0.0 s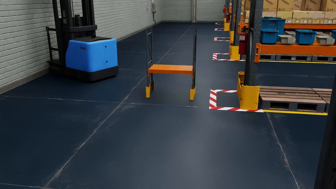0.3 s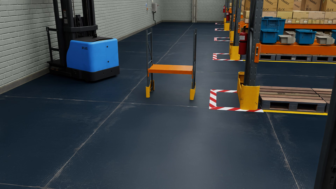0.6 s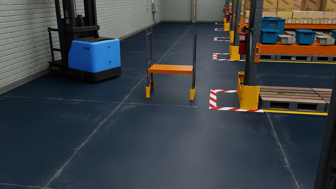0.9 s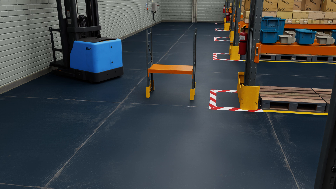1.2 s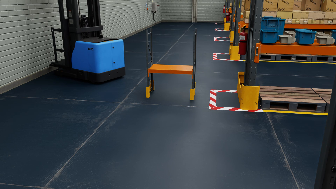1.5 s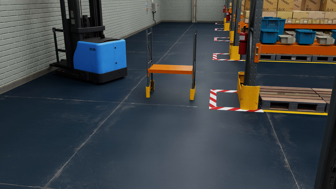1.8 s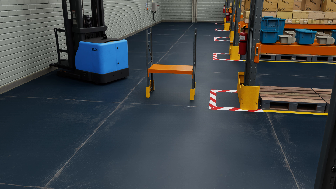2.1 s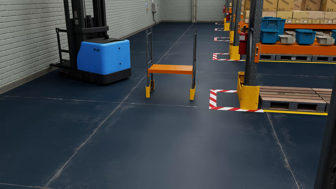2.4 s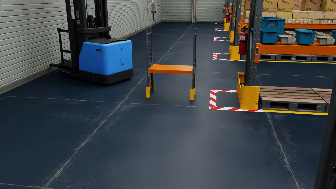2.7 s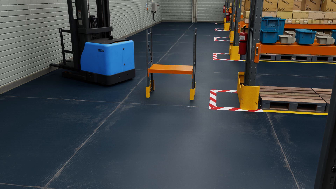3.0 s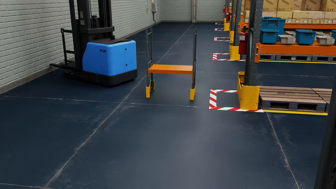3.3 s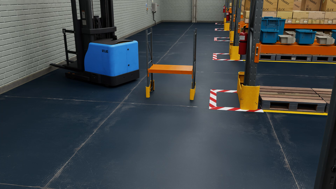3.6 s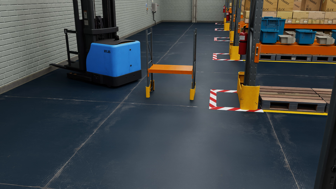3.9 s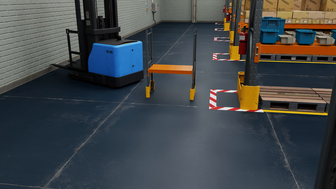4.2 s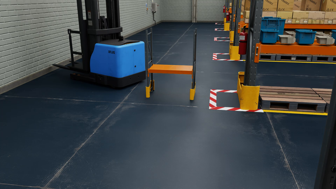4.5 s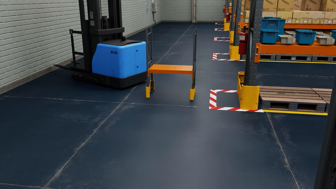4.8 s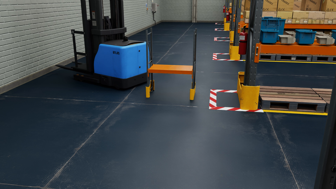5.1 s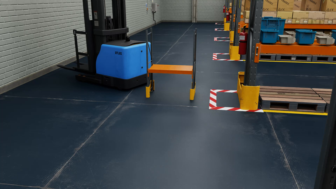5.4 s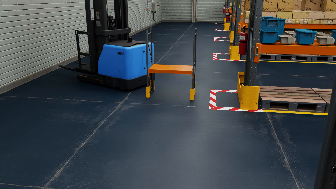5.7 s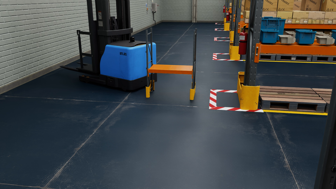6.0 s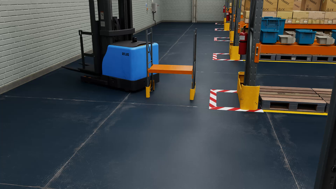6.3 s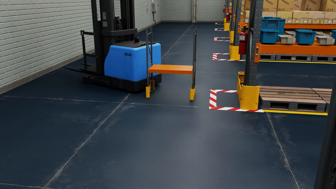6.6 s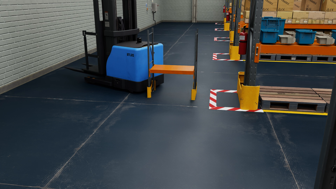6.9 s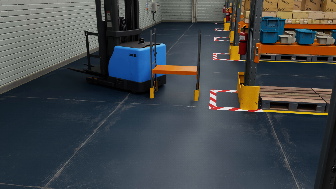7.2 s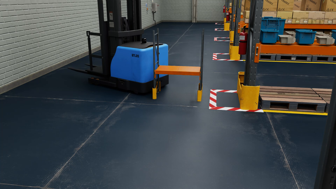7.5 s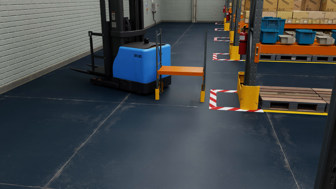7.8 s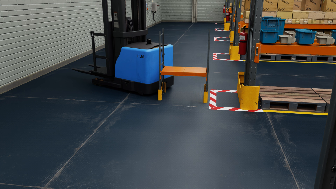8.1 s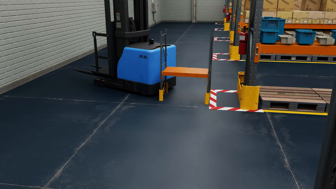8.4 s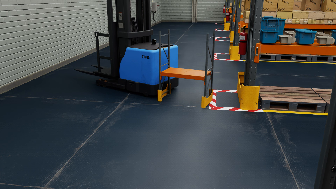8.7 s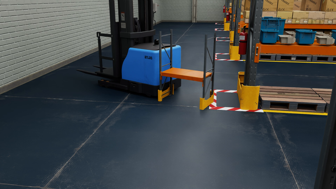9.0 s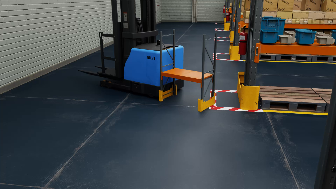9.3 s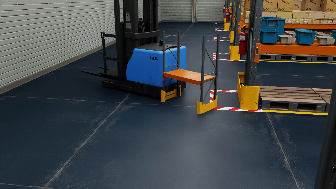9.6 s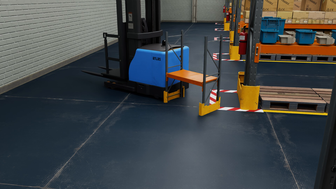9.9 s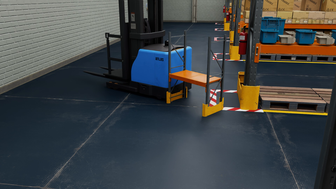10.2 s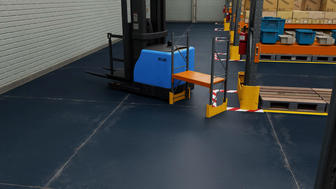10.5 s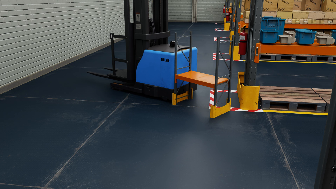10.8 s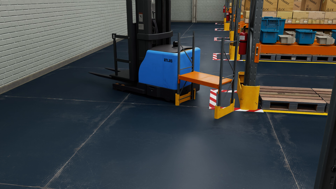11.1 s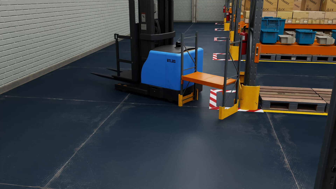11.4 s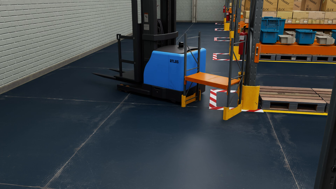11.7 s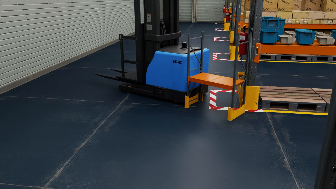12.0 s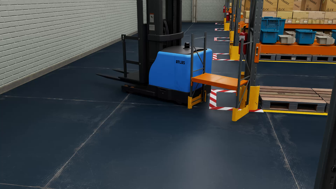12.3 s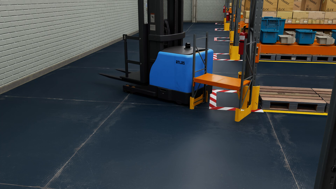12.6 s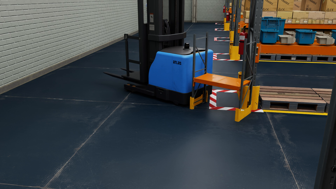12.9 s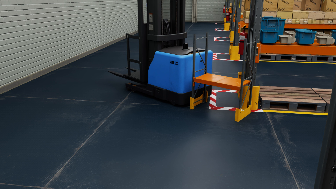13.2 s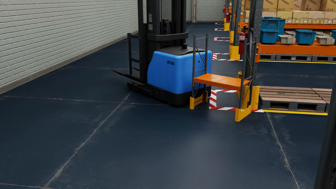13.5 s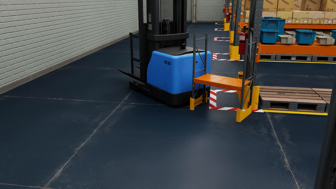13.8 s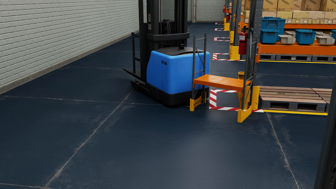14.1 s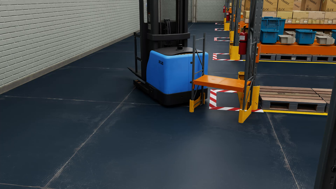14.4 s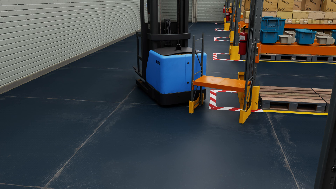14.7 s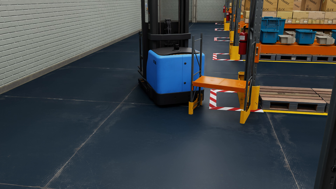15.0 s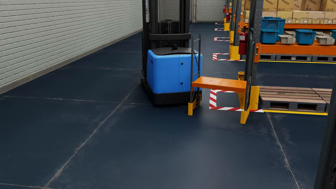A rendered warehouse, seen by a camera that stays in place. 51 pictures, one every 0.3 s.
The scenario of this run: A forklift runs into an object in its way.
